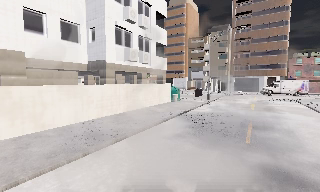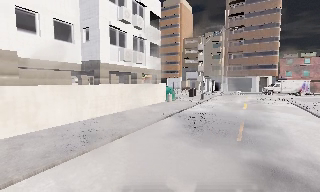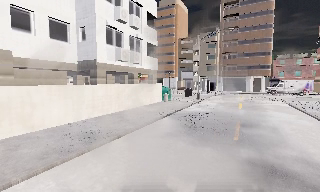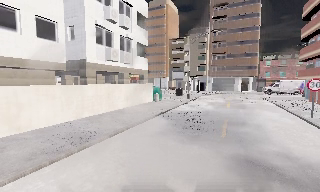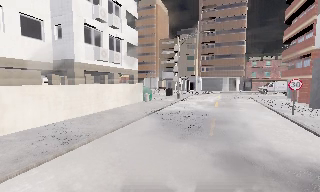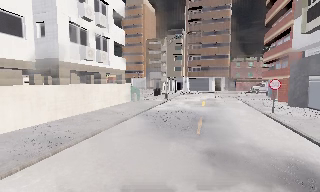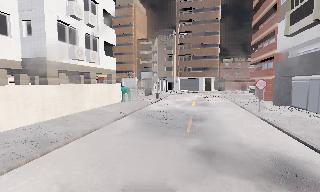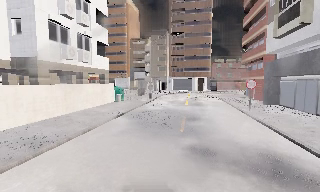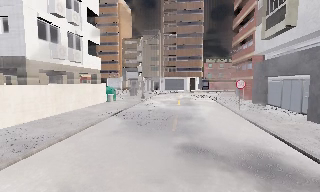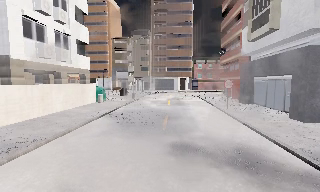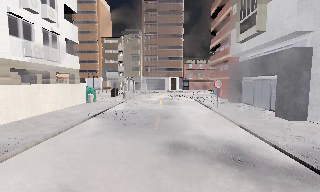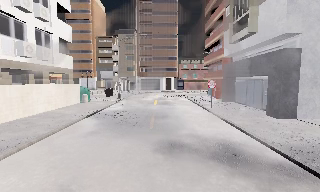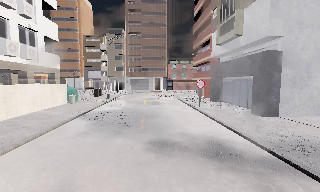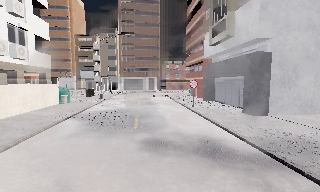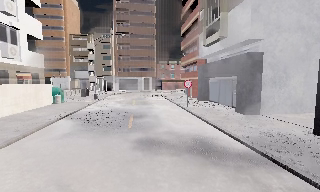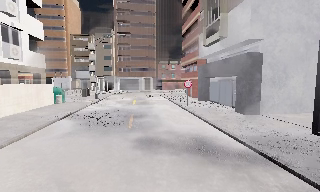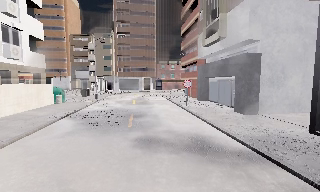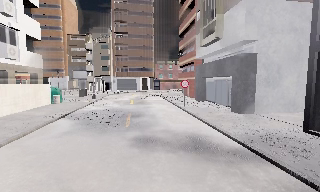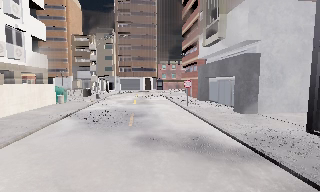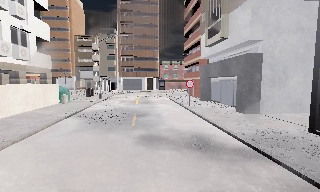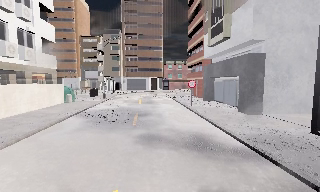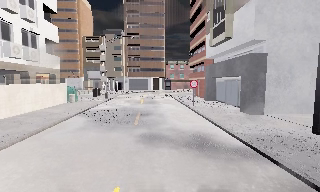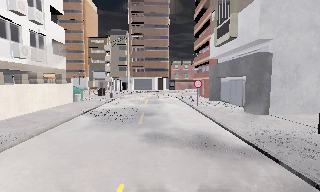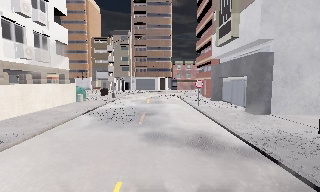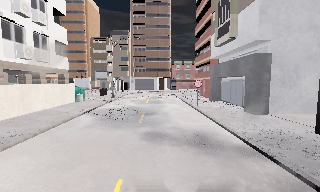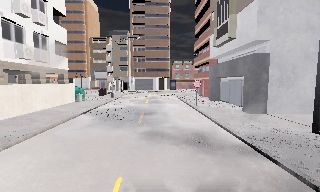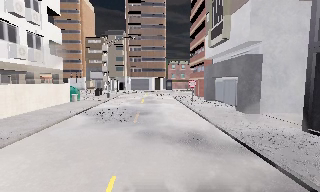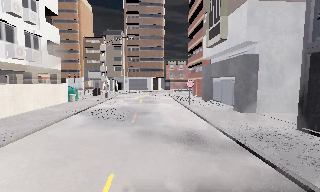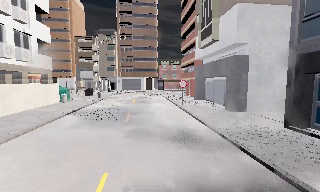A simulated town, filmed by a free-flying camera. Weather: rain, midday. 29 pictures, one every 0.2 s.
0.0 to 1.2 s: The scene slides to the left, as the camera pans about 20 degrees to its right. It travels backward, about 0.5 m, so what stands in front gets smaller.
1.2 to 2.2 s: The scene slides to the left, as the camera pans about 15 degrees to its right.
2.2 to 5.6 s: The camera travels backward and to its right, about 1.5 m, so what stands in front gets smaller.
The film runs backward here.
